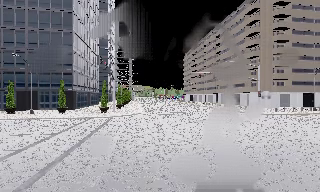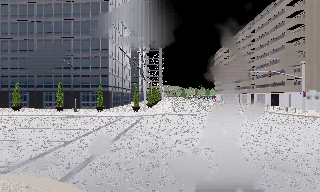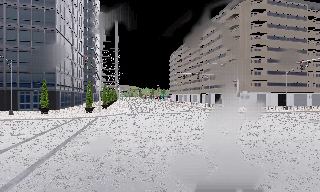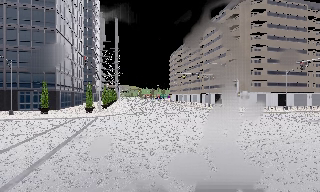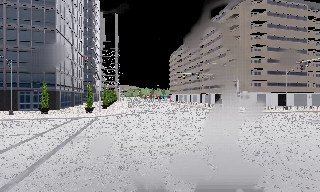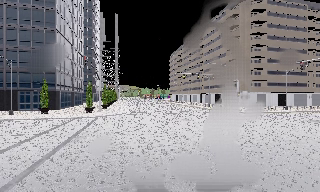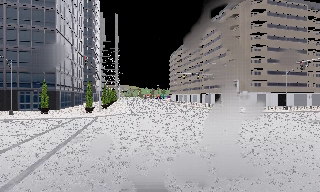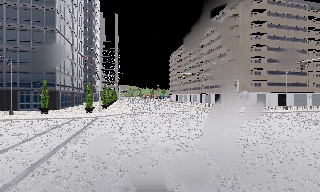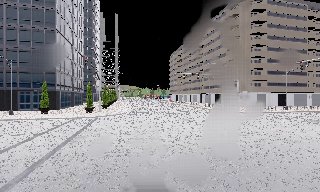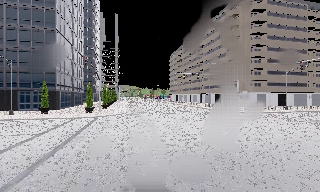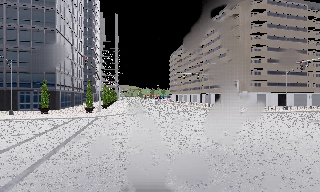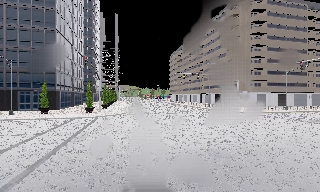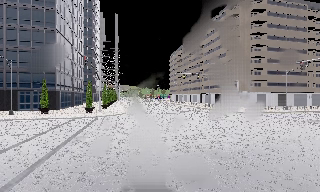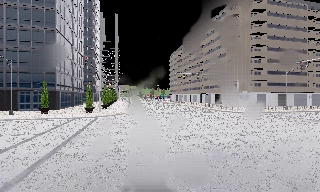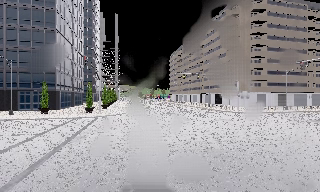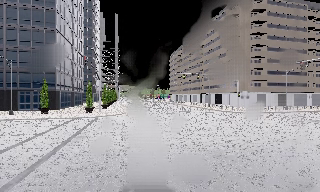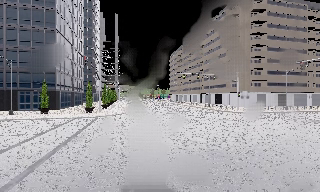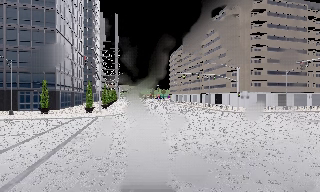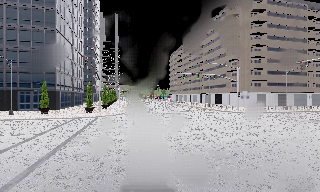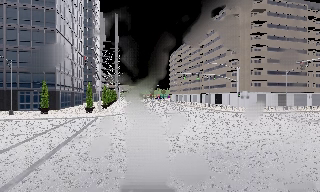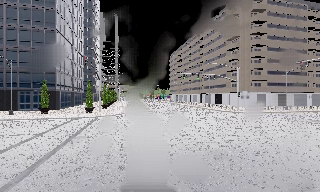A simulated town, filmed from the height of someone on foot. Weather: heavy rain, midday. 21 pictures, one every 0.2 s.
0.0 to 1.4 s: The camera travels backward, about 0.5 m, so what stands in front gets smaller. It loses speed.
1.4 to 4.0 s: The camera keeps its place and its aim.
The film runs backward here.
